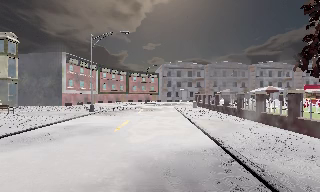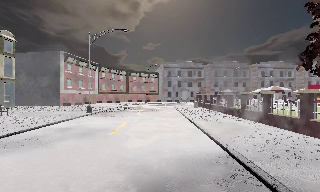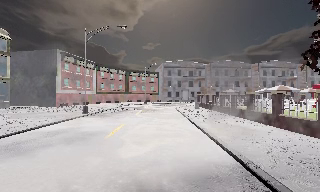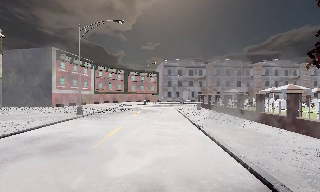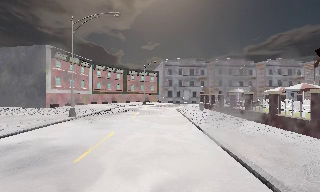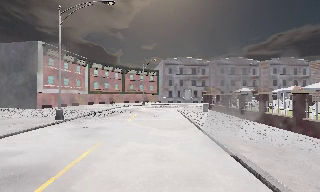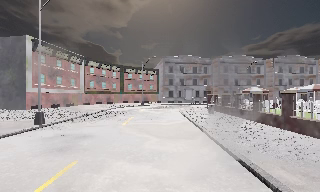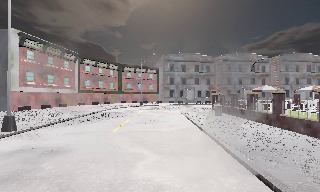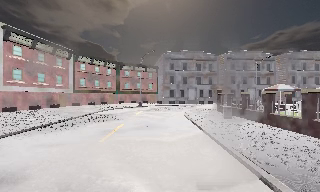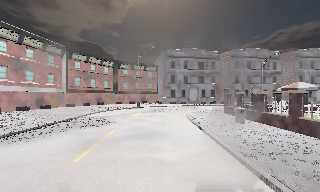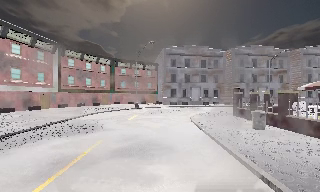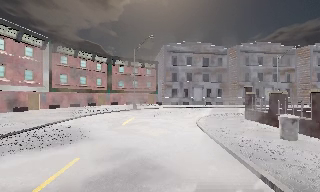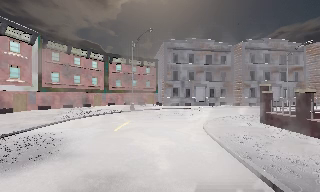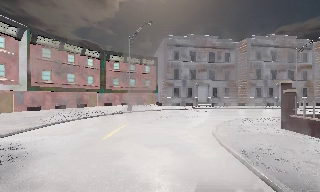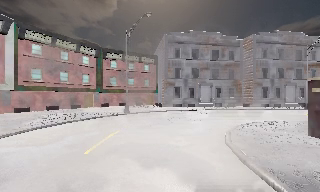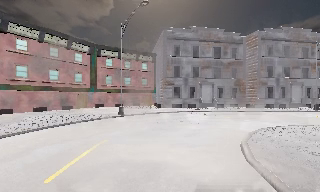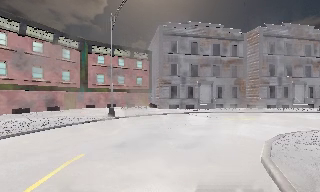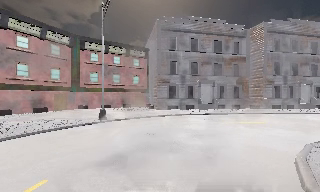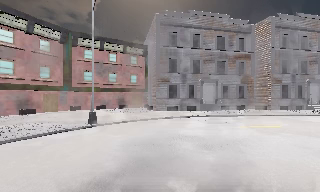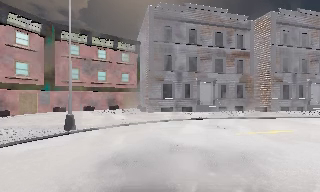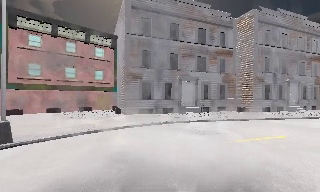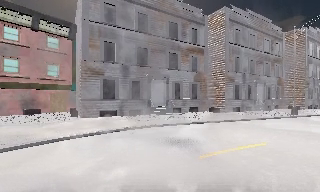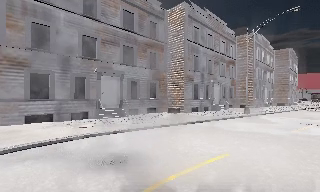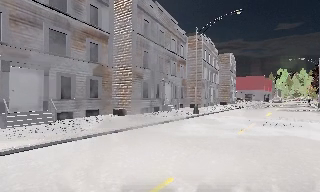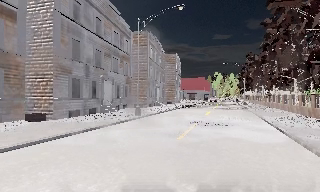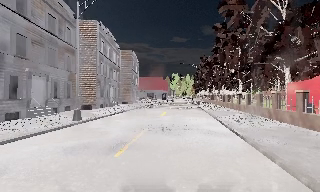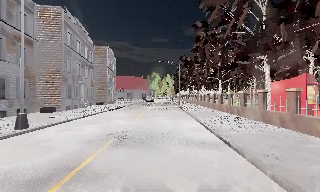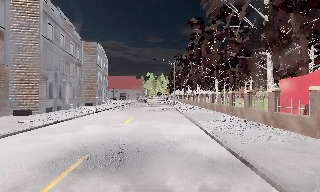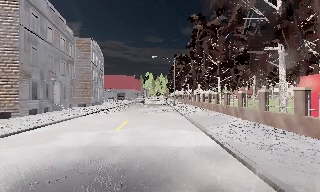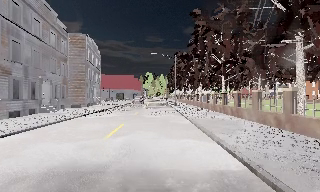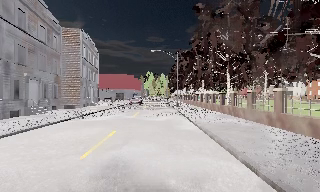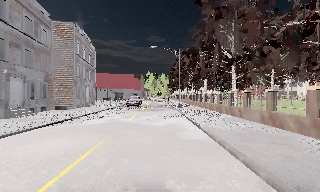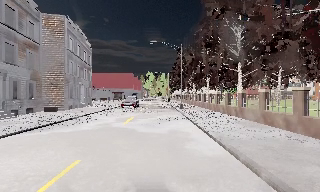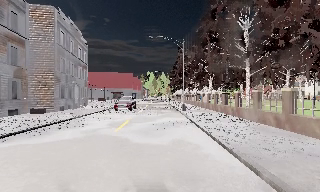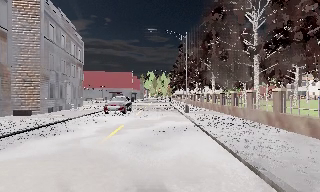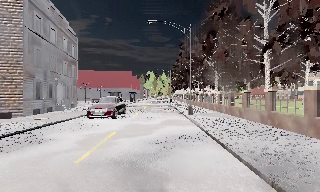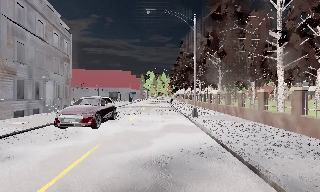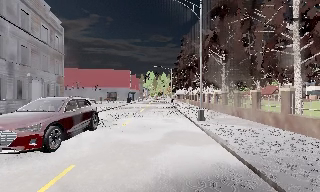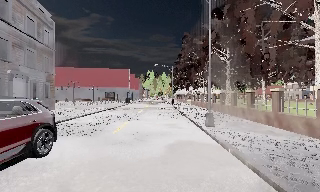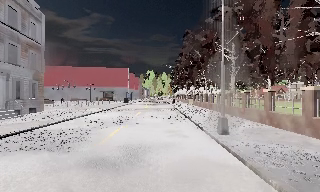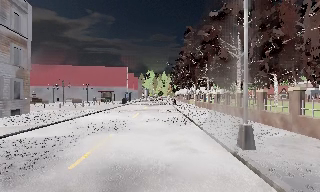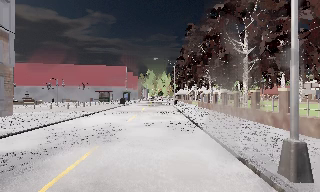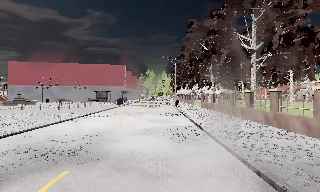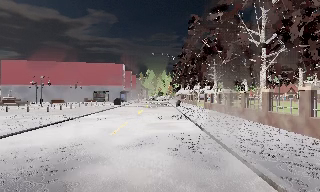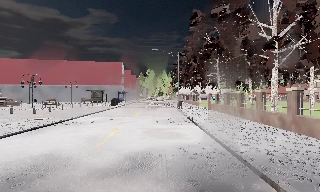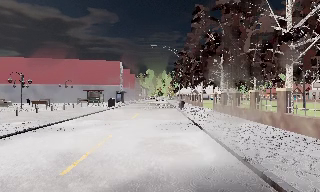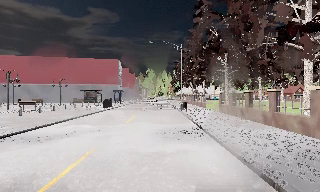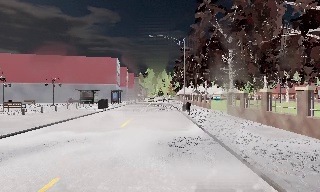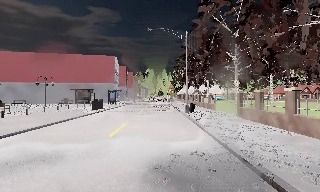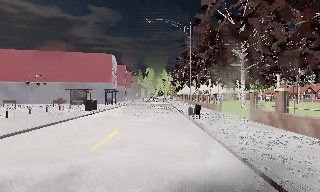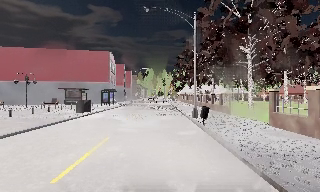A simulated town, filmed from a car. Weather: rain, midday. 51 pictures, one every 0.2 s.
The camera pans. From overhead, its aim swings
clockwise.
The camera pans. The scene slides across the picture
to the left.
0.0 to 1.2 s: The camera travels forward, about 7 m, so what stands in front looms larger. It gains speed.
1.2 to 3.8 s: The camera travels forward, about 20 m, so what stands in front looms larger.
3.8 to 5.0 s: The camera pans to its right, which is clockwise from overhead, by about 75 degrees. It travels forward, about 10 m.
5.0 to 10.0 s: The camera travels forward, about 45 m, so what stands in front looms larger.
The film runs forward here.
